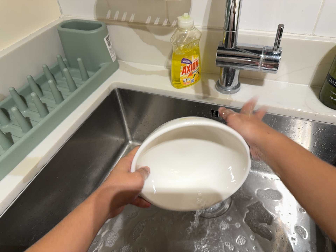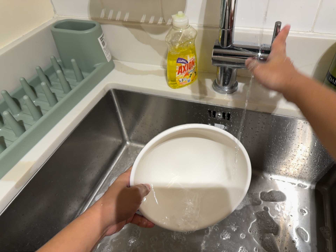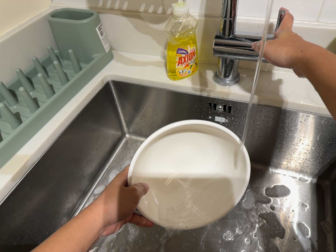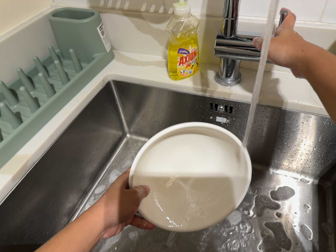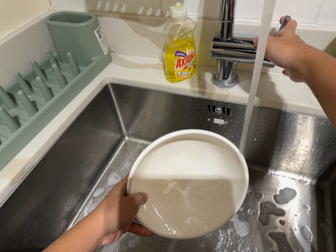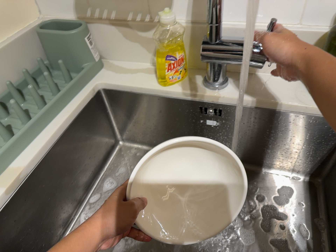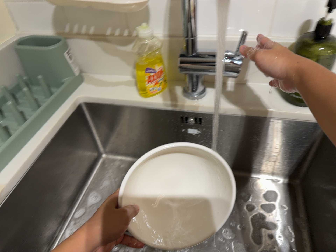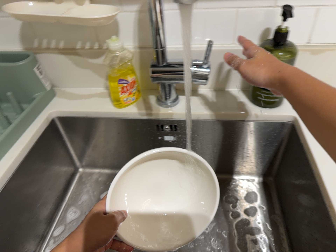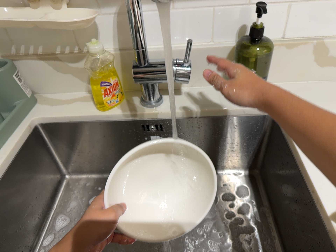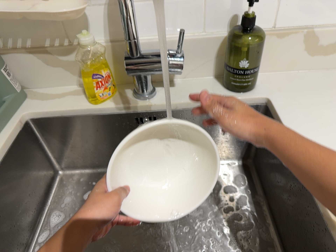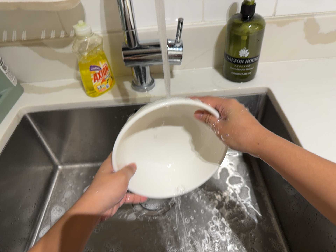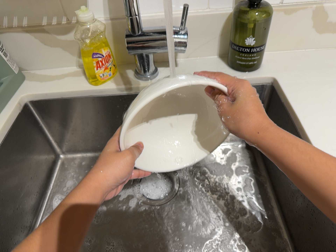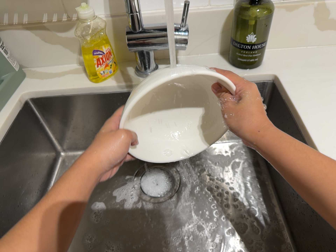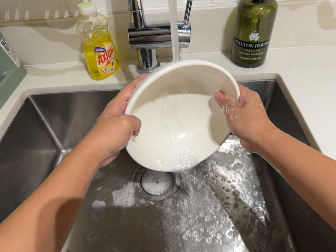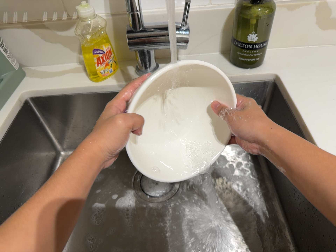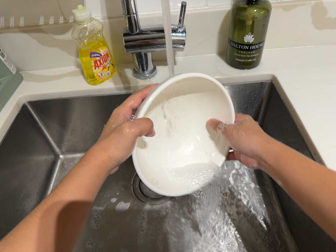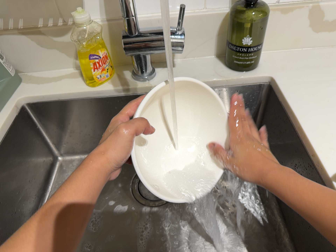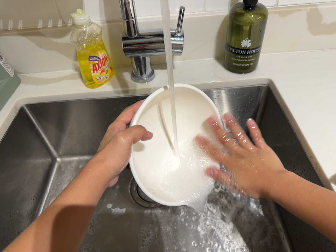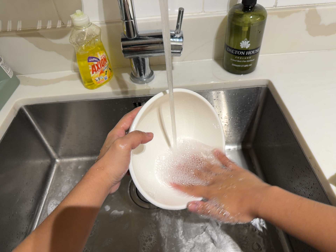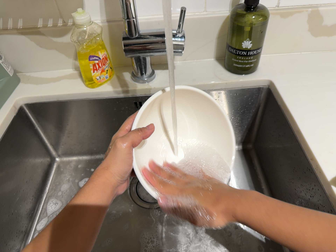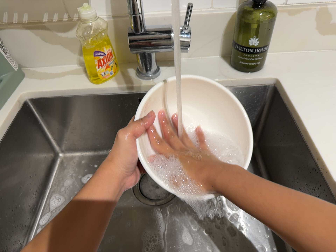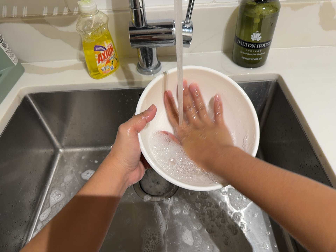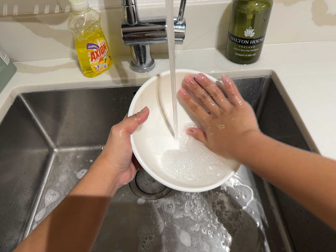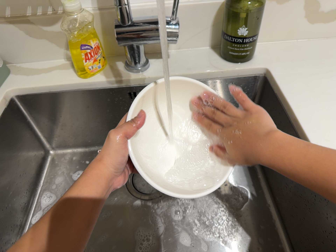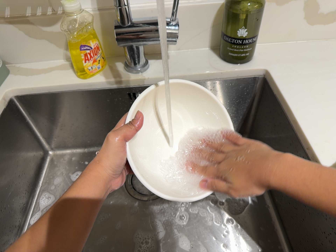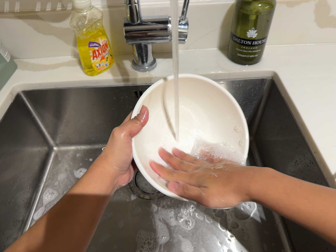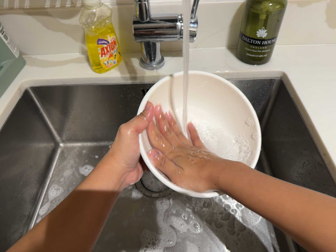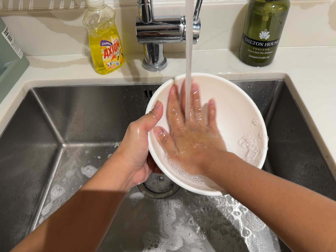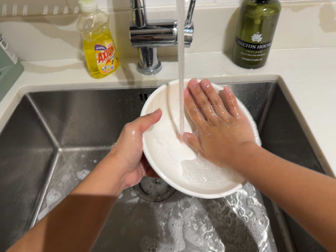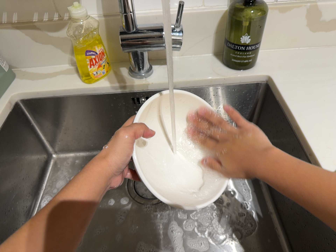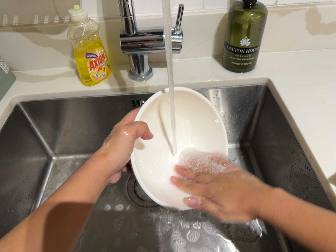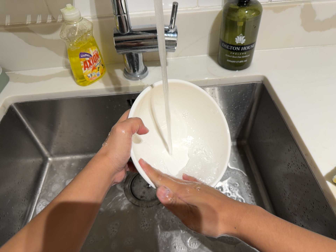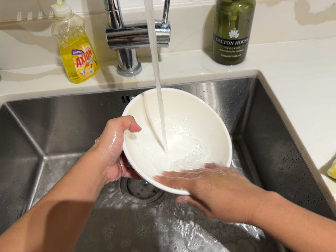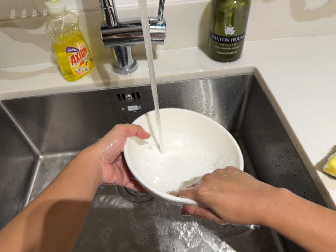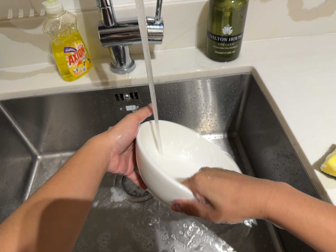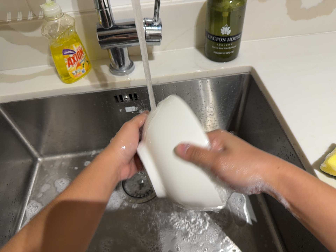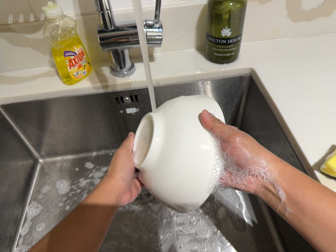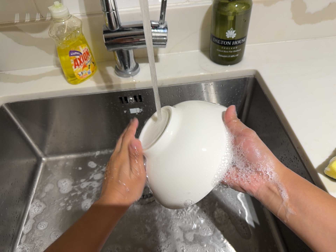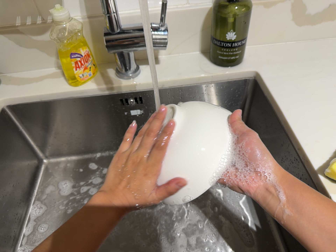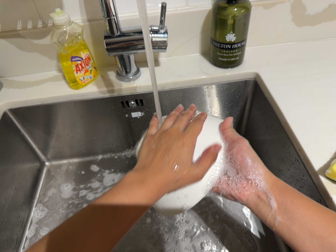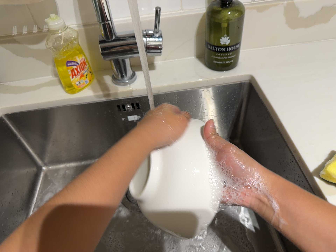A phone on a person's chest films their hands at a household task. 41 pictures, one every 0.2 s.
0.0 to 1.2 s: The camera shifts only a little, or ends up much as it began.
1.2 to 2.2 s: The scene slides to the left, as the camera pans about 10 degrees to its right. It rolls about its line of sight by about 10 degrees, and the scene rotates counterclockwise.
2.2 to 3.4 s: The camera keeps its place and its aim.
3.4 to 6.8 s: The camera shifts only a little, or ends up much as it began.
6.8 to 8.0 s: The camera keeps its place and its aim.
The film runs backward here.
